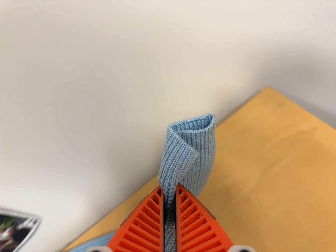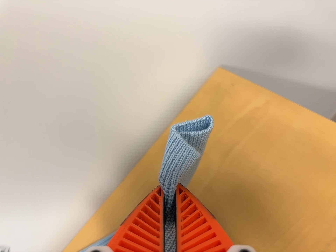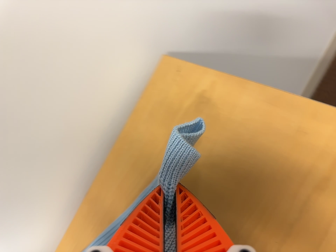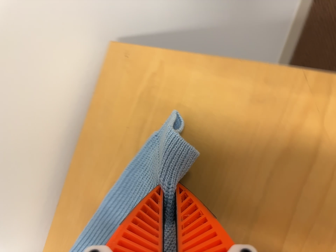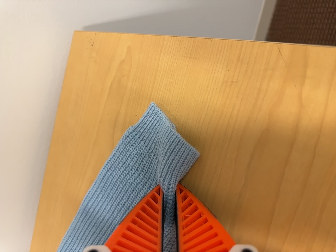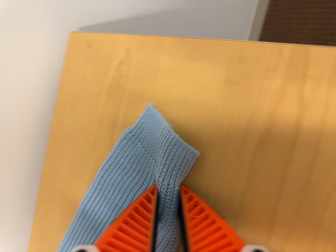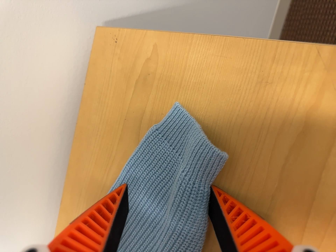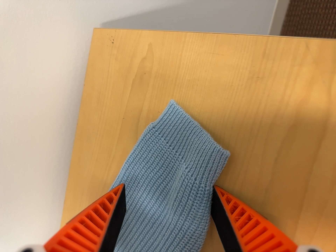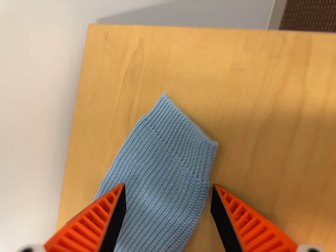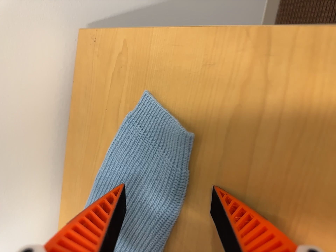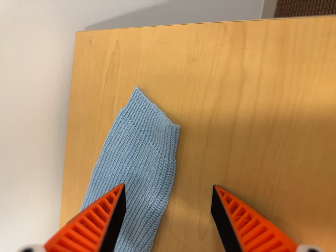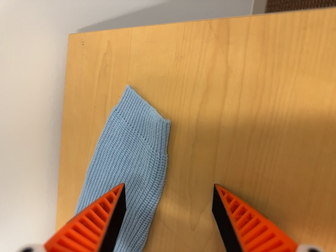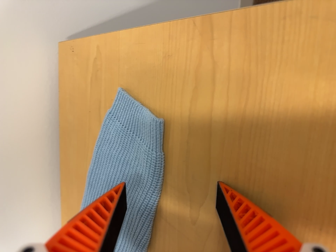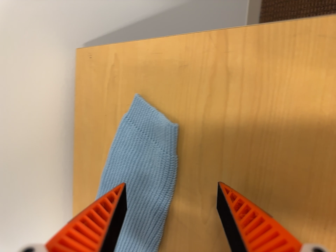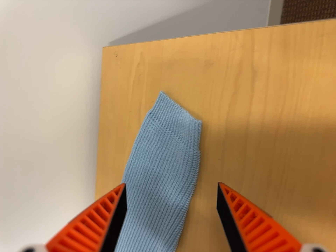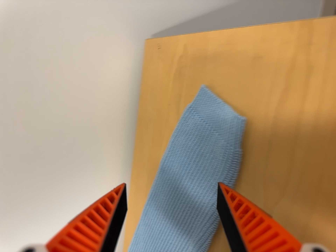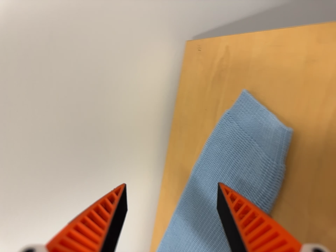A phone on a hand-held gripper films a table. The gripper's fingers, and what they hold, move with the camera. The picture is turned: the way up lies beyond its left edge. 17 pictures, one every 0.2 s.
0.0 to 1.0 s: The camera travels to its right and forward, about 20 cm, so close, fixed things drift to the left. It rolls about its line of sight by about 40 degrees, and the scene rotates counterclockwise.
1.0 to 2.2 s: The camera travels to its right and backward, about 8 cm.
2.2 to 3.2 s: The scene slides to the right, as the camera pans about 20 degrees to its left.
The film runs backward here.
